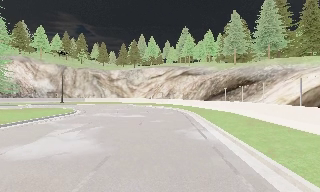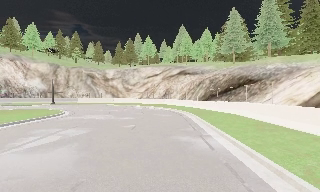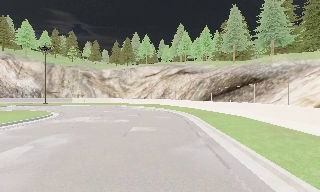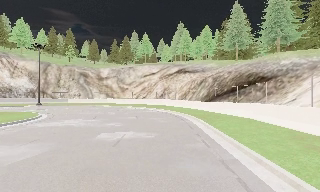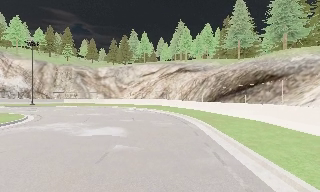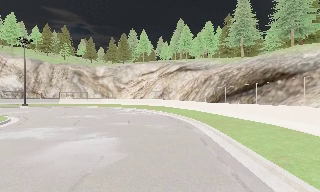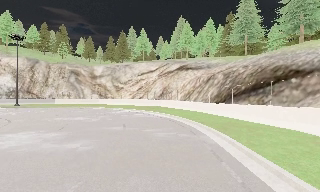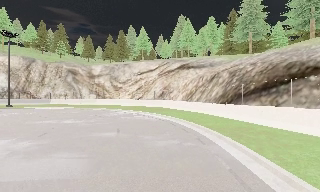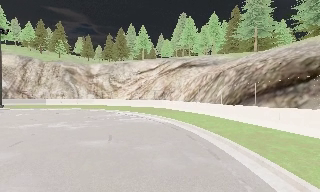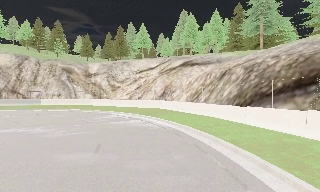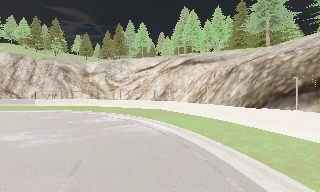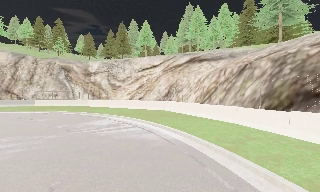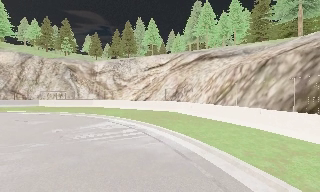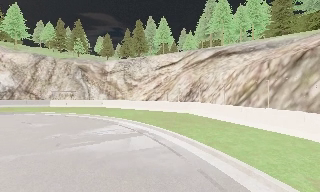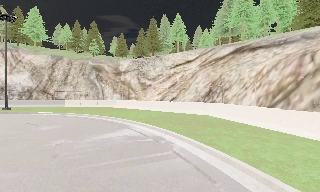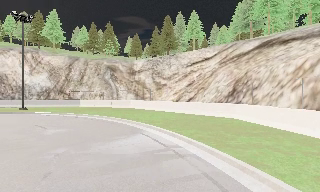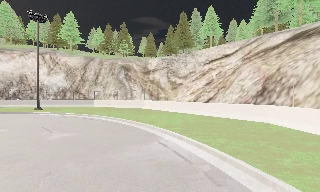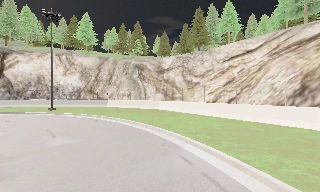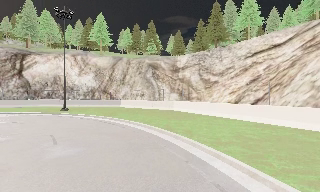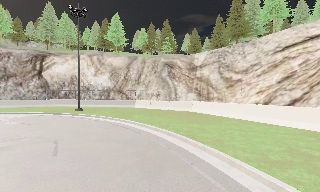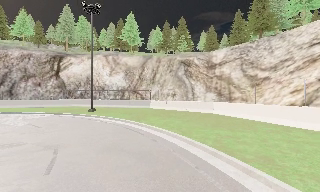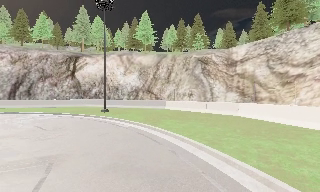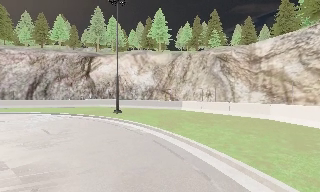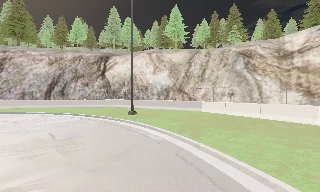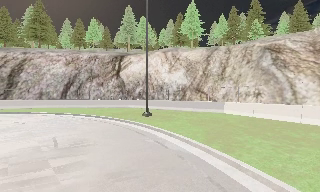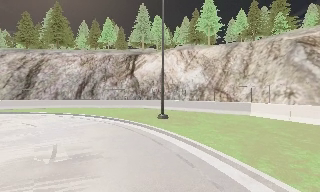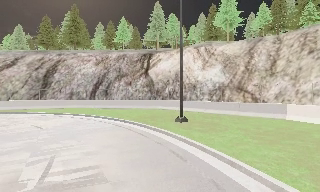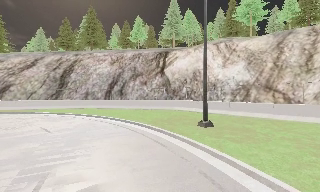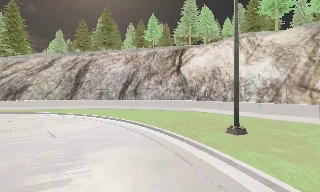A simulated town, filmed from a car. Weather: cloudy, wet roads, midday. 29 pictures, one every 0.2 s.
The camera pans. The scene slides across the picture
to the right.
The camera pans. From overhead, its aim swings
counterclockwise.
0.0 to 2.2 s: The camera travels forward, about 16 m, so what stands in front looms larger.
2.2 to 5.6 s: The scene slides to the right, as the camera pans about 85 degrees to its left. It travels forward, about 25 m.
The film runs forward here.
